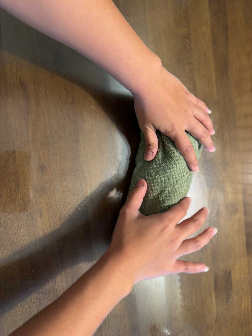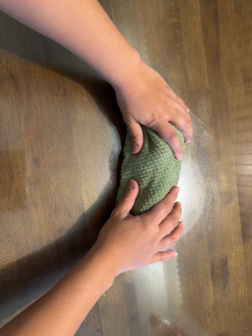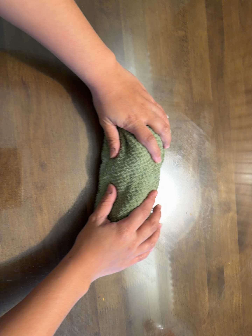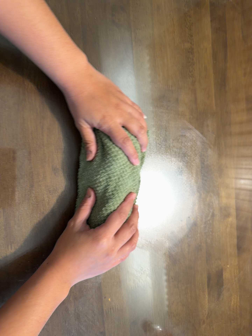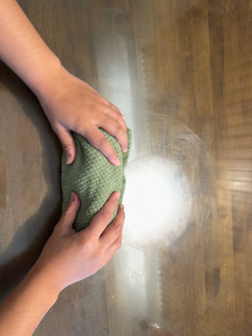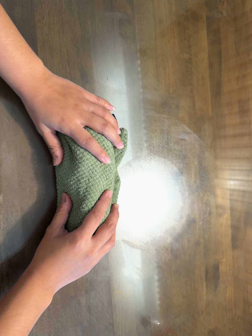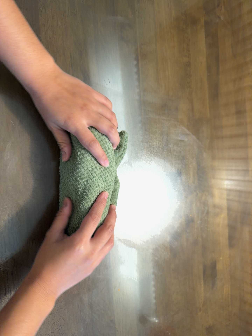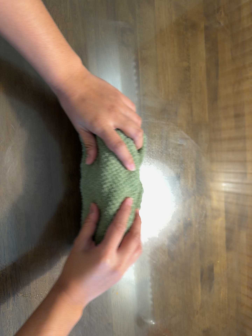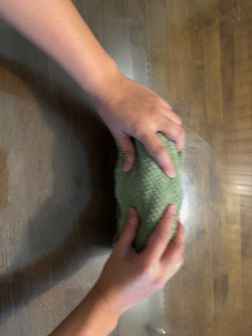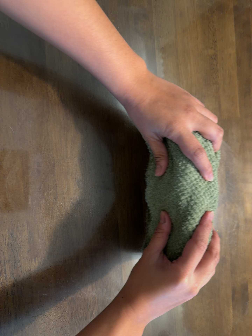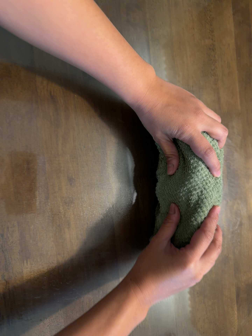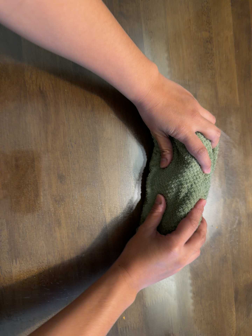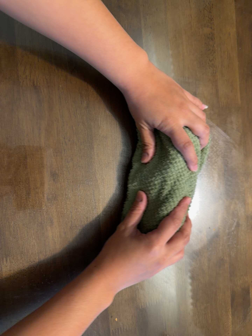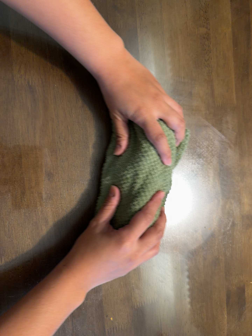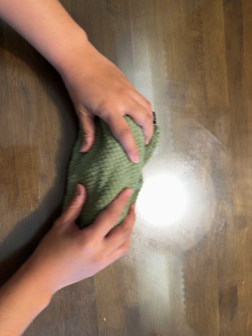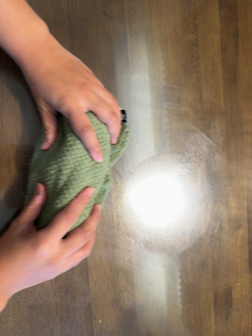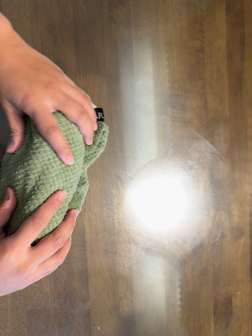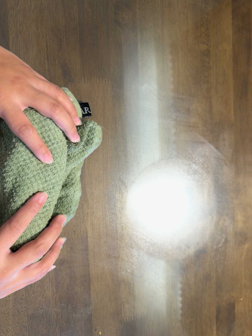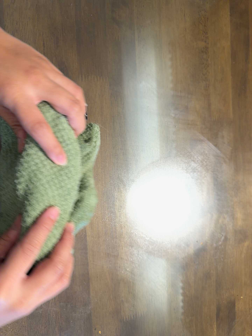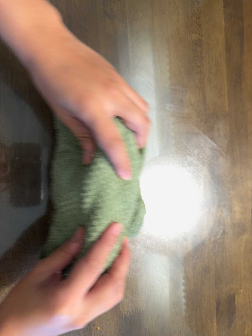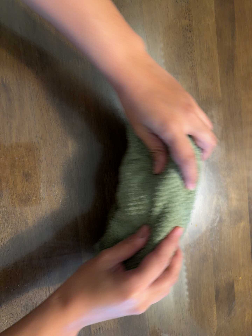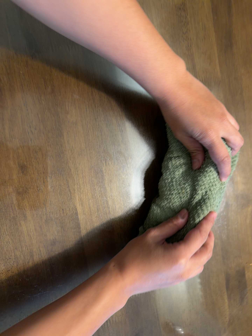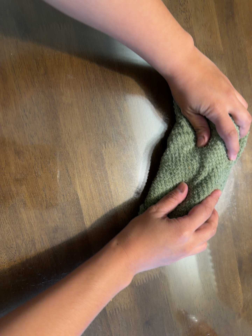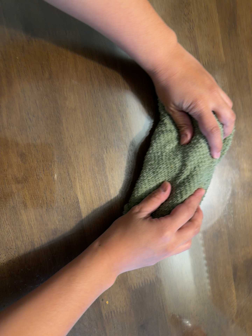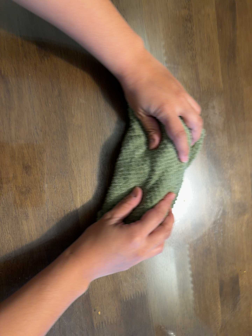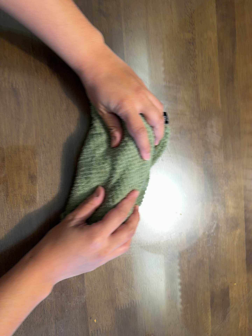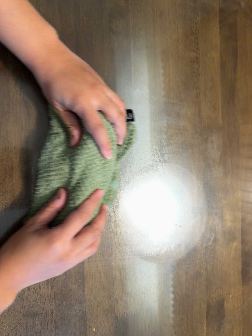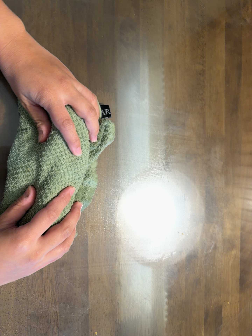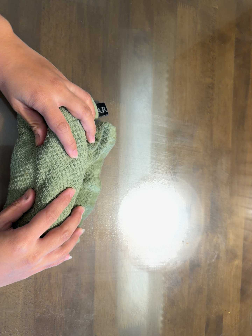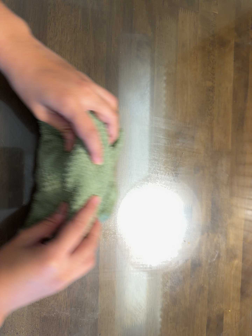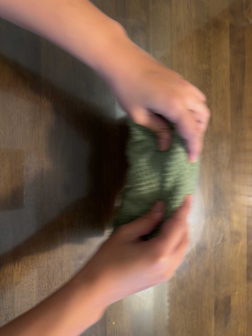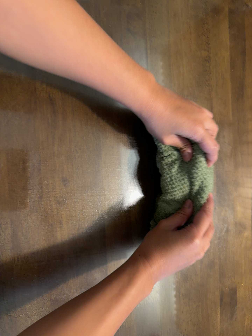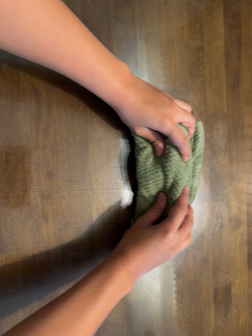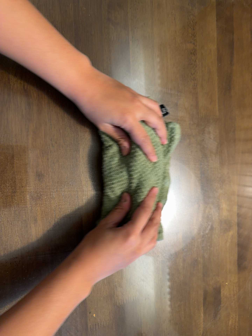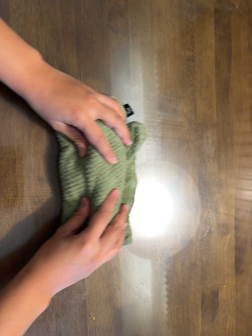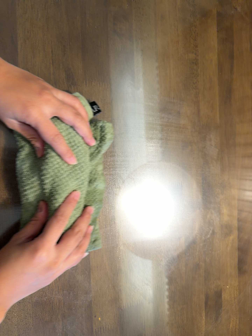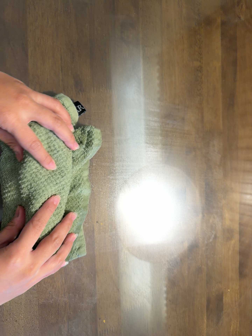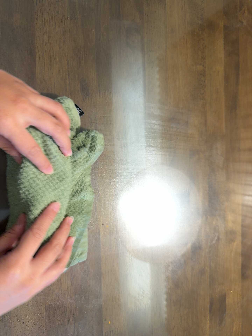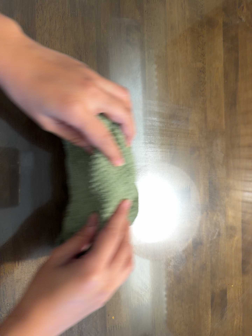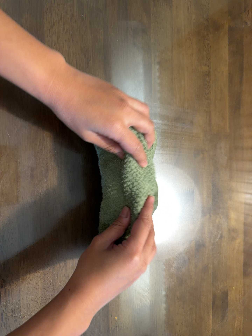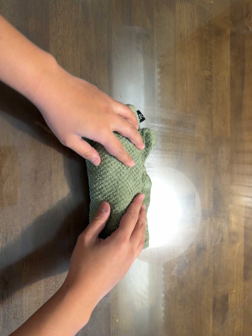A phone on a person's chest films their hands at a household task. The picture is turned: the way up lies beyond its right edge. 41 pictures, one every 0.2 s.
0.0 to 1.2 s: The camera travels to its left and backward, about 10 cm.
1.2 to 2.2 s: The camera travels forward and to its right, about 9 cm, so what stands in front looms larger.
2.2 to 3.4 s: The camera shifts only a little, or ends up much as it began.
3.4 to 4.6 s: The camera rolls about its line of sight by about 10 degrees, and the scene rotates counterclockwise.
4.6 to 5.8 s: The camera travels to its left, about 9 cm. It rolls about its line of sight by about 10 degrees, and the scene rotates clockwise.
5.8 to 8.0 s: The camera shifts only a little, or ends up much as it began.
The film runs backward here.
